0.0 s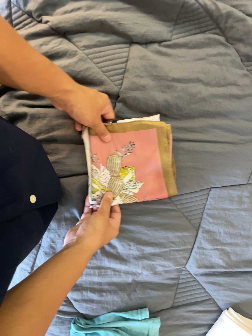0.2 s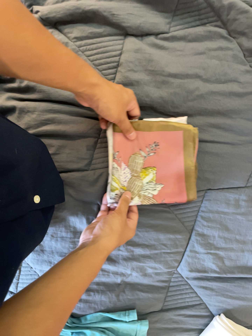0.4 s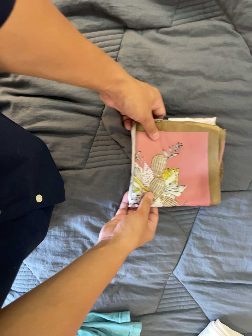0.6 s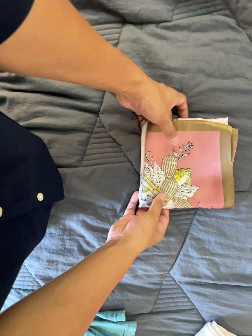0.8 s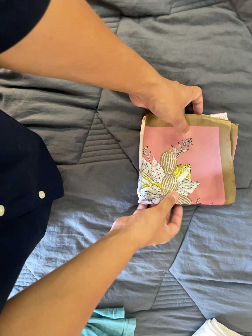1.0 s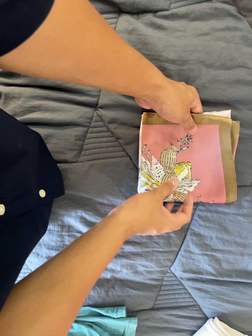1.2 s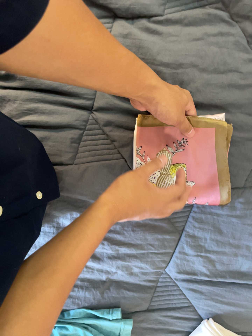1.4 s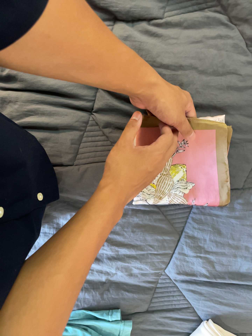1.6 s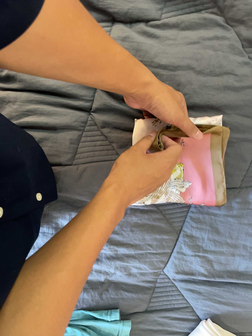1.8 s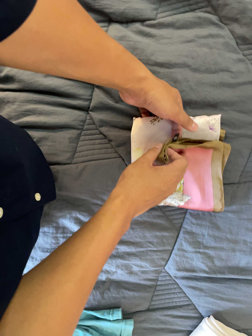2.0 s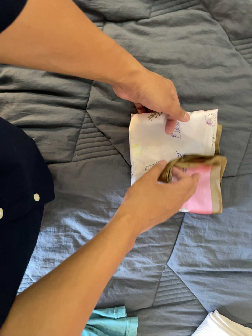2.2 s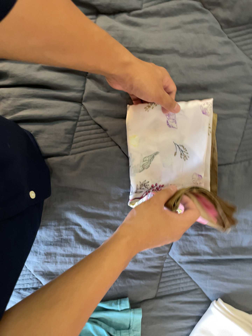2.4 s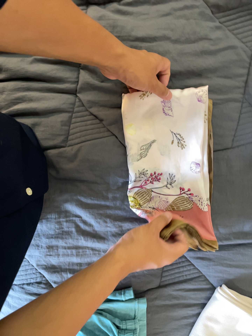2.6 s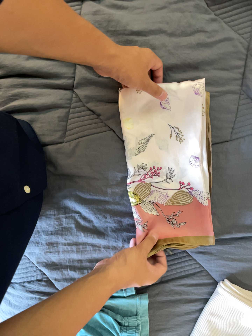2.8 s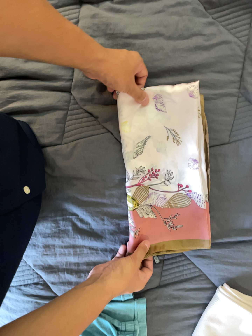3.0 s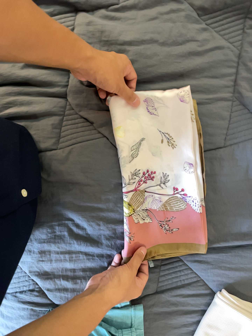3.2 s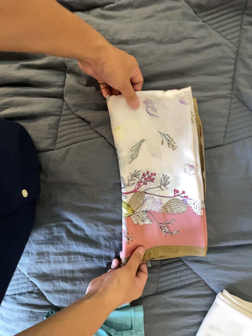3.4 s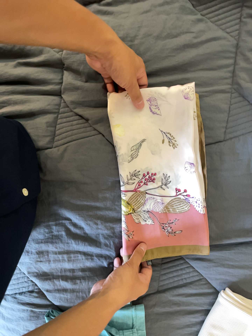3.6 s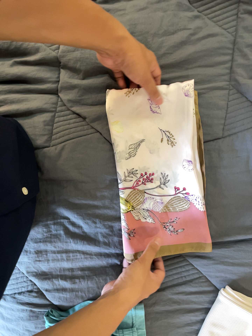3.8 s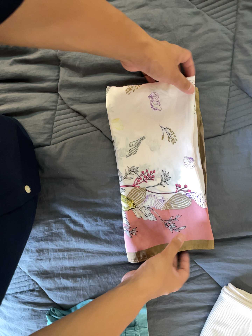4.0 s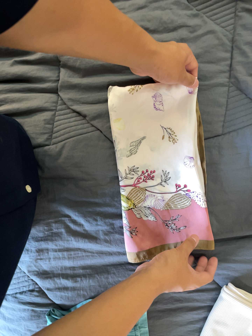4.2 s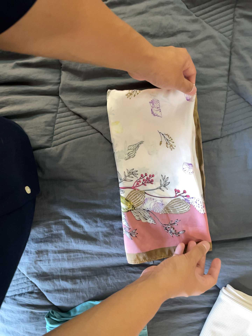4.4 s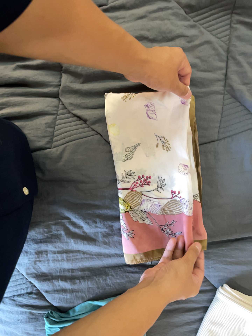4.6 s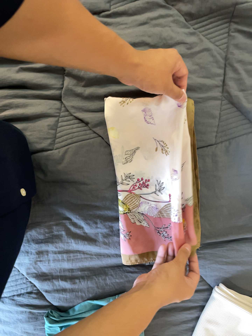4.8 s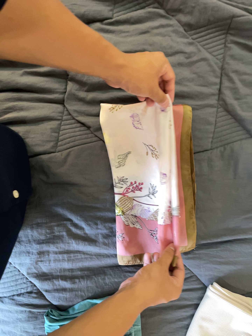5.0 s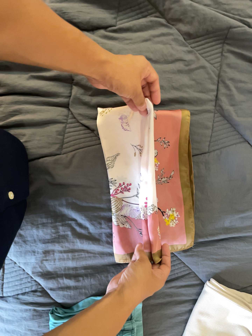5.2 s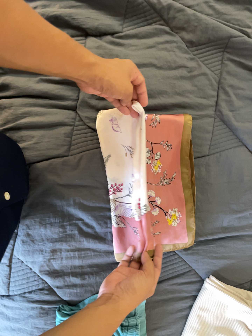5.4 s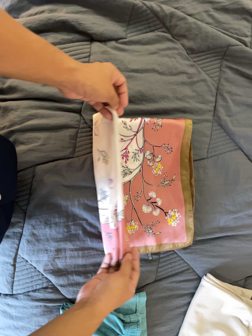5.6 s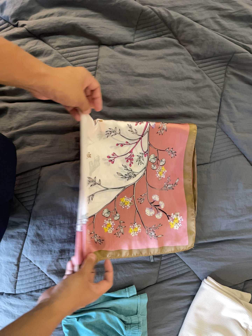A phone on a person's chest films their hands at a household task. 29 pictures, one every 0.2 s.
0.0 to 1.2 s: The camera travels to its right and forward, about 12 cm.
1.2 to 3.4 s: The camera travels toward the bottom of its view, about 12 cm. Its aim tips toward the top of its view by about 10 degrees. It rolls about its line of sight by about 10 degrees, and the scene rotates counterclockwise.
3.4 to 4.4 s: The camera shifts only a little, or ends up much as it began.
4.4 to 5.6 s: The camera pans to its right by about 10 degrees. It travels to its left and backward, about 18 cm.
The film runs backward here.
